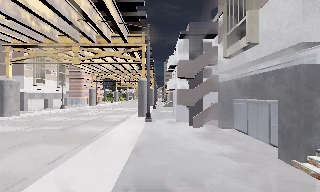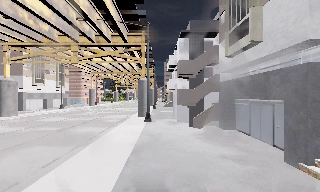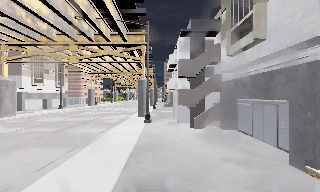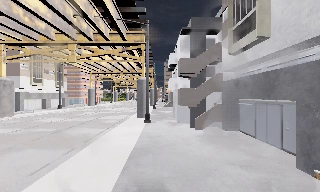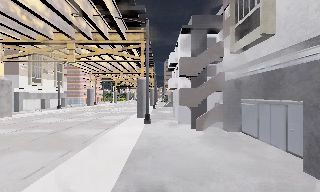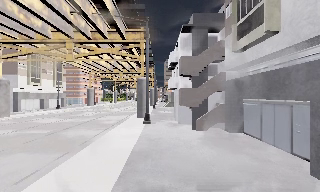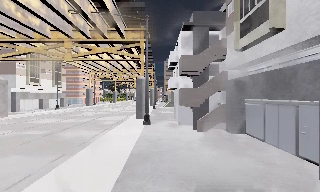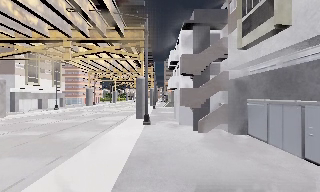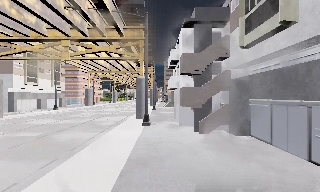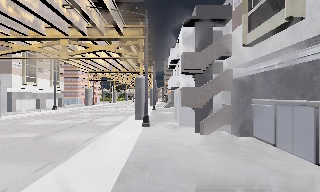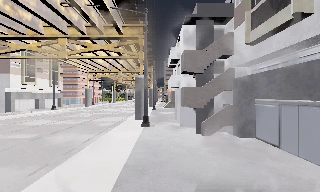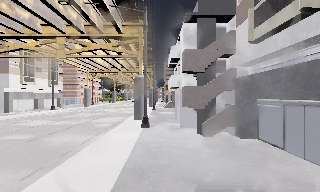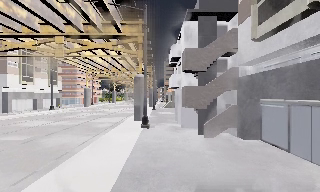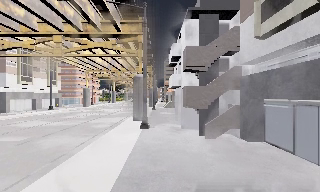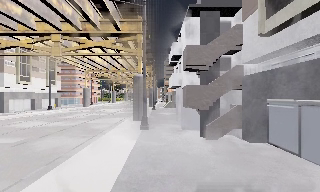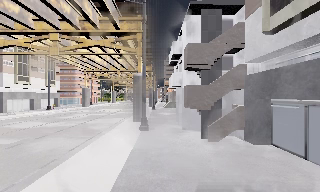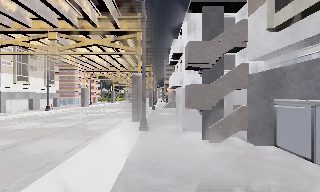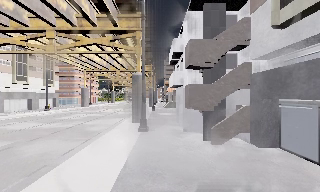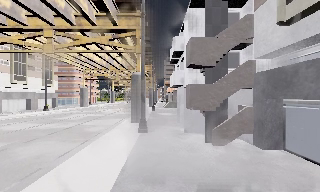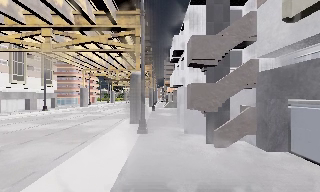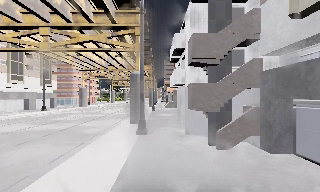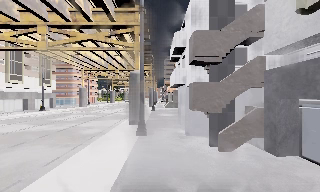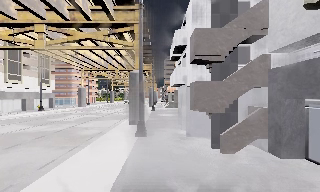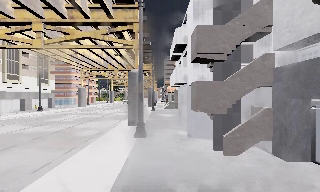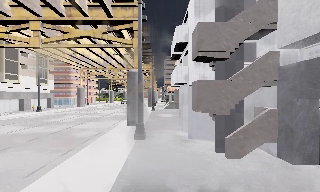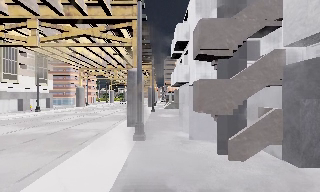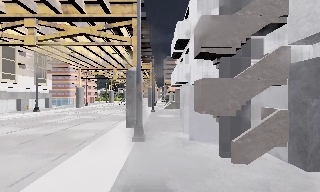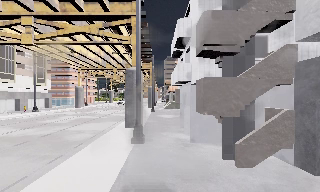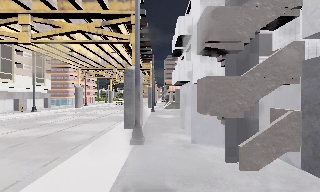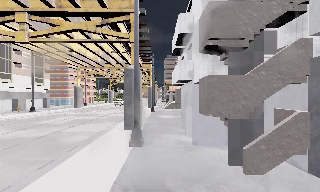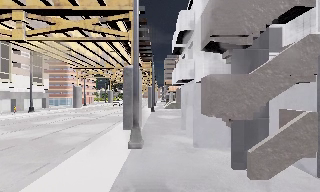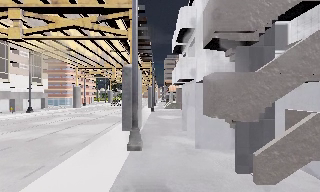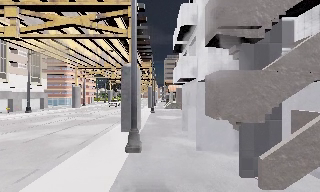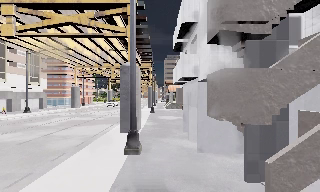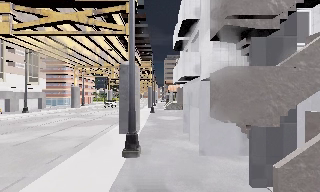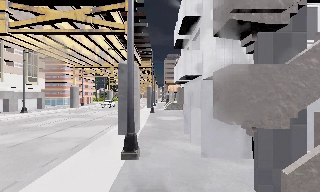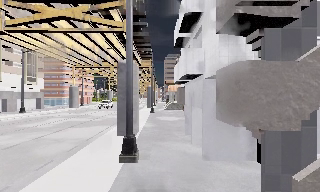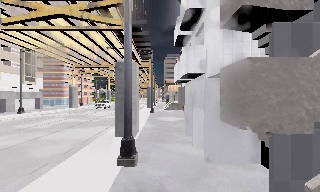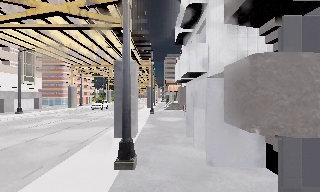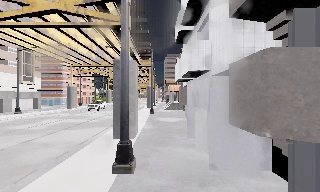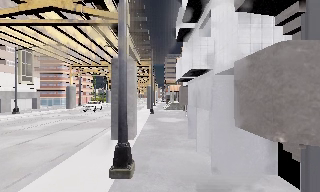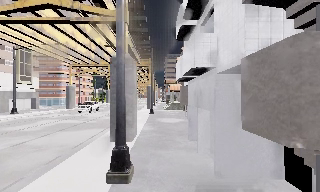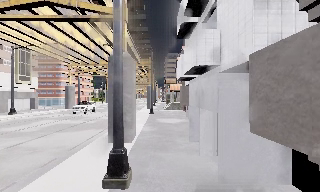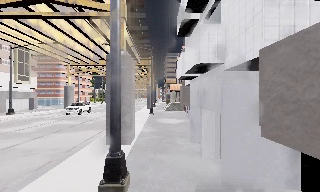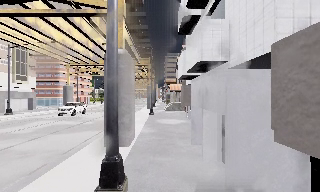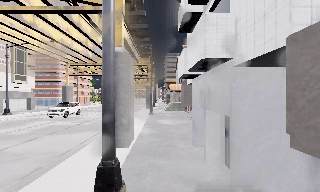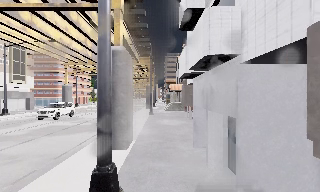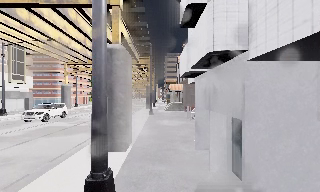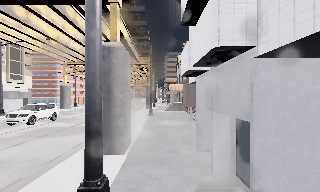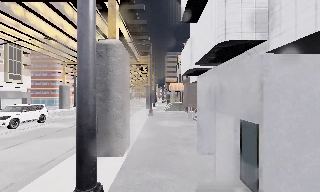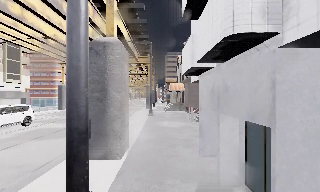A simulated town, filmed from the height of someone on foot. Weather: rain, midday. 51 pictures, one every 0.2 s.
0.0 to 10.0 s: The camera travels forward, about 15 m, so what stands in front looms larger.
The film runs forward here.
